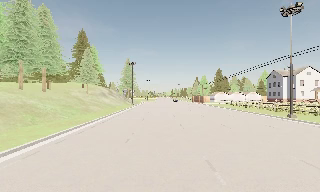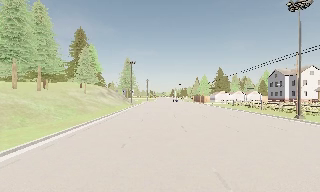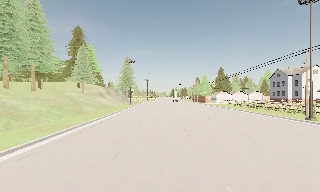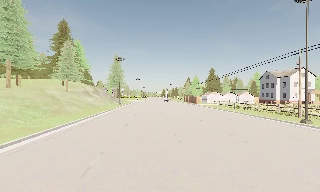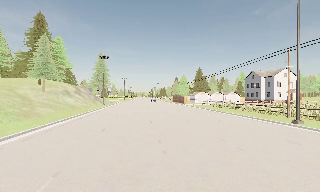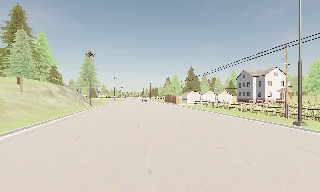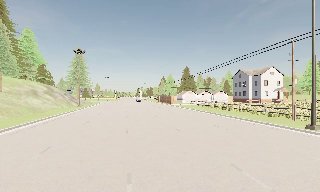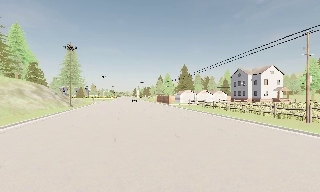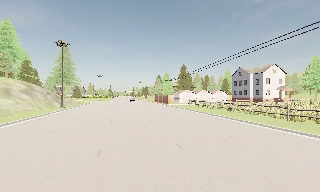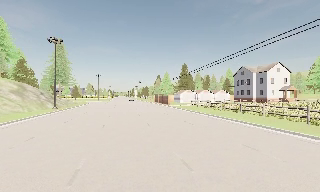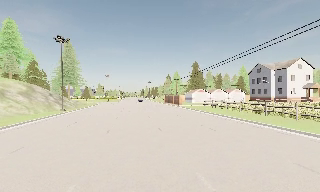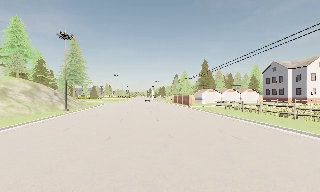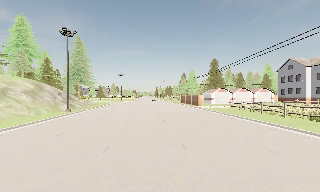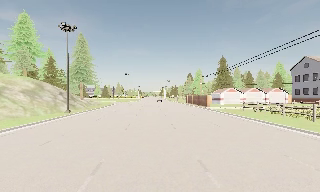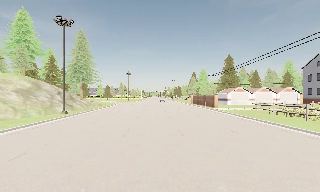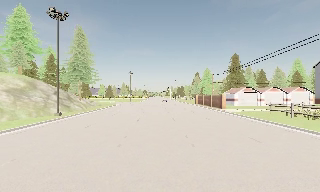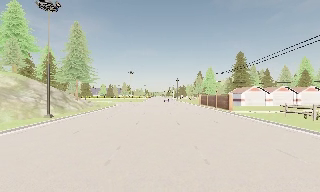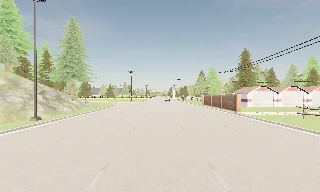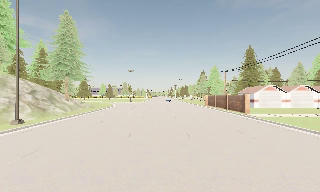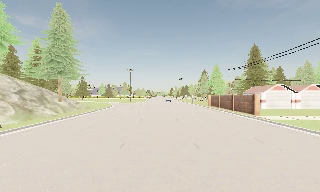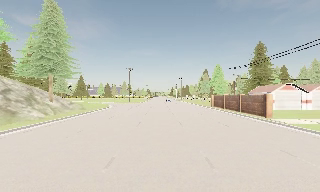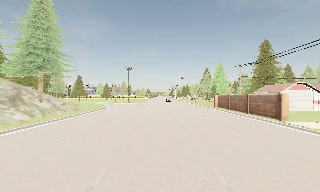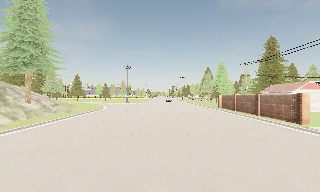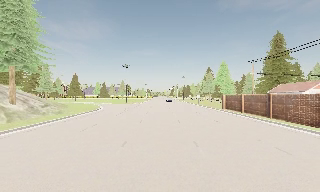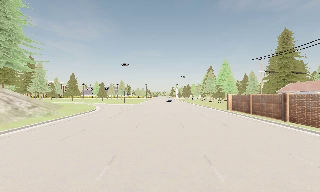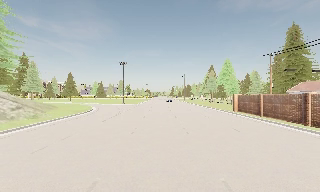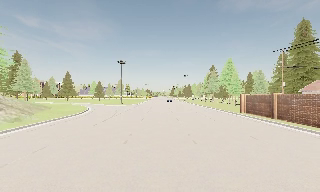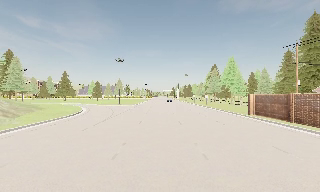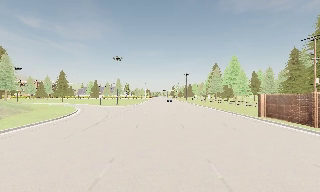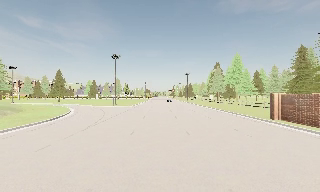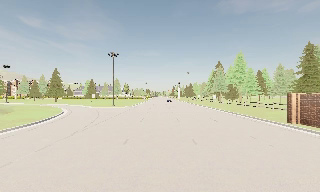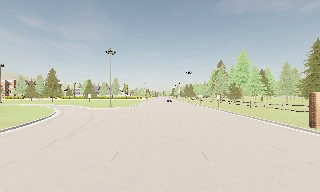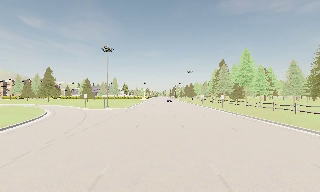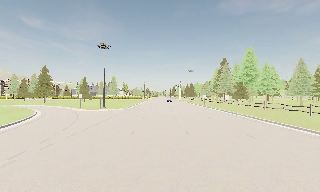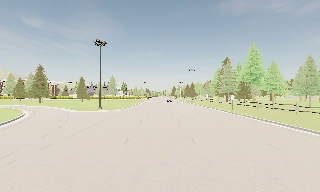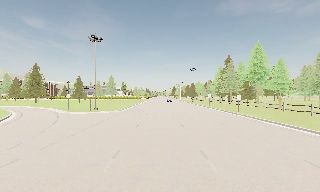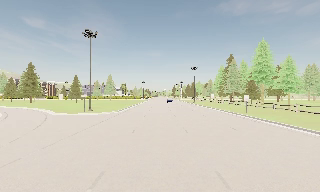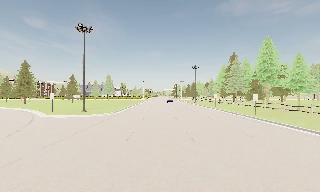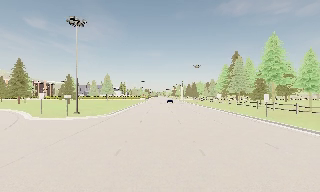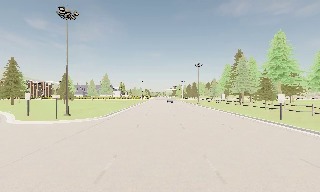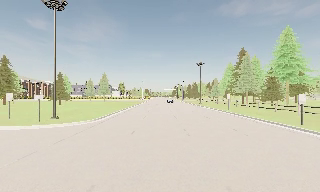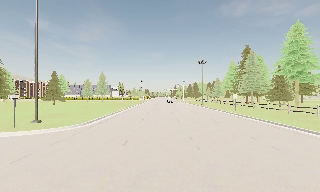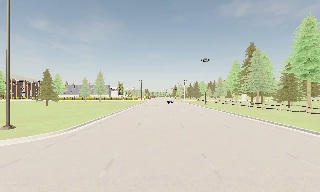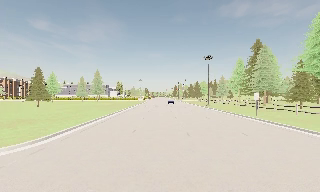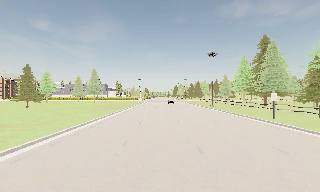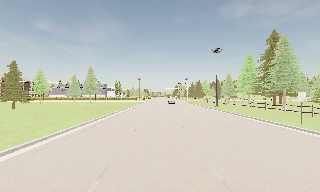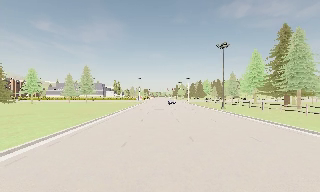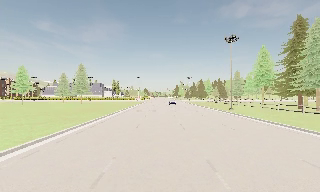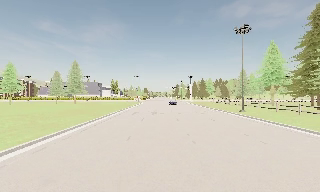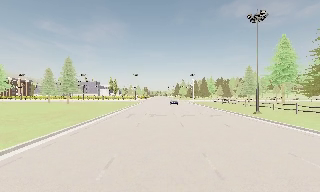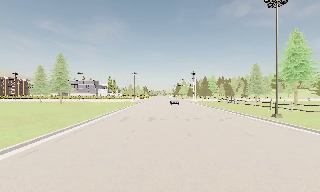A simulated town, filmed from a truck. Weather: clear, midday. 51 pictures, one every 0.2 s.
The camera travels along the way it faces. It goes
forward.
0.0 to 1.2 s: The camera swings to its right by about 10 degrees, and the scene slides to the left. It travels forward, about 9 m, so what stands in front looms larger. It gains speed.
1.2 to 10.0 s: The camera pans to its left, which is counterclockwise from overhead, by about 10 degrees. It travels forward, about 95 m, so what stands in front looms larger.
The film runs forward here.
